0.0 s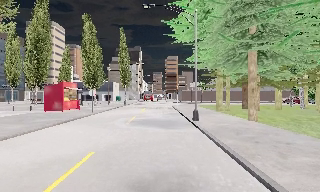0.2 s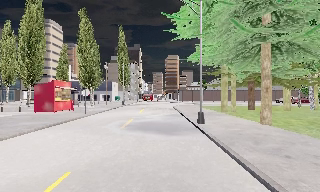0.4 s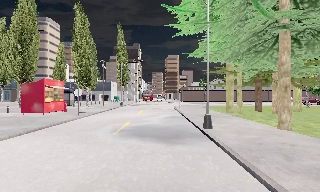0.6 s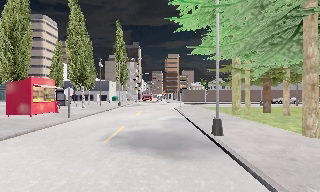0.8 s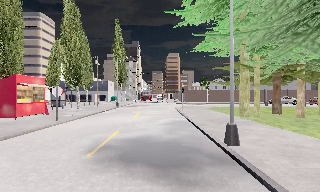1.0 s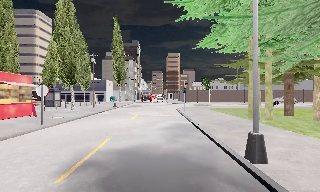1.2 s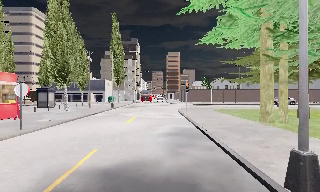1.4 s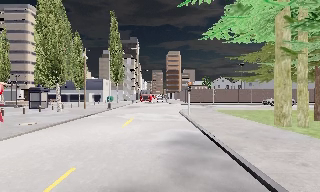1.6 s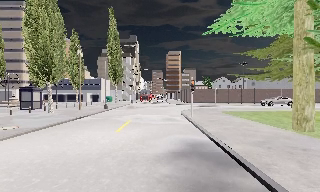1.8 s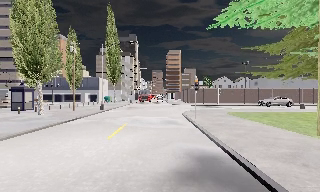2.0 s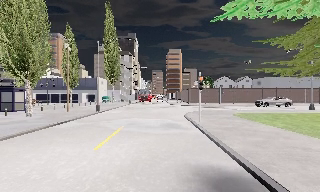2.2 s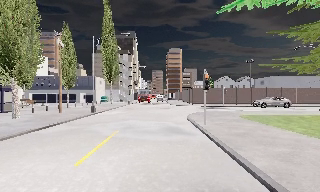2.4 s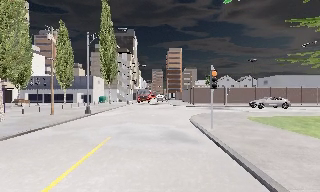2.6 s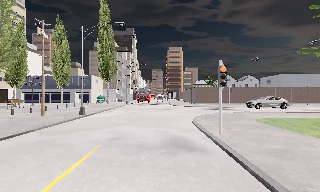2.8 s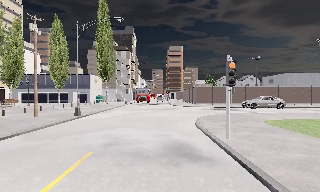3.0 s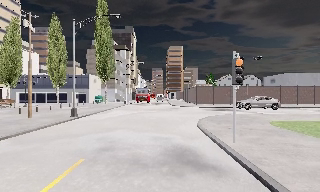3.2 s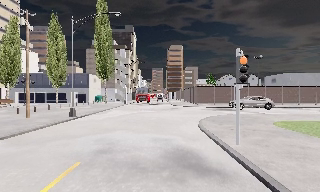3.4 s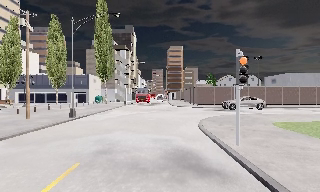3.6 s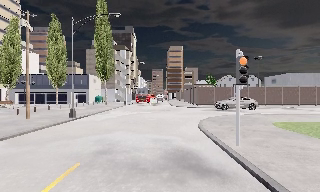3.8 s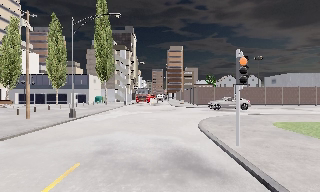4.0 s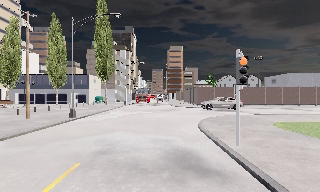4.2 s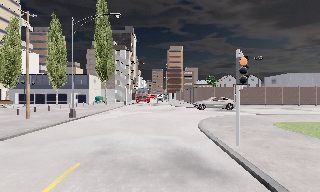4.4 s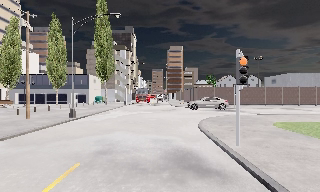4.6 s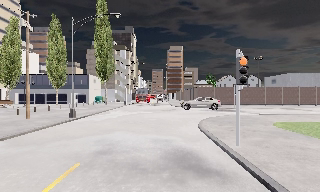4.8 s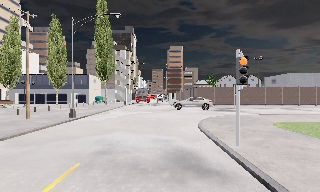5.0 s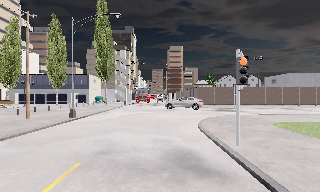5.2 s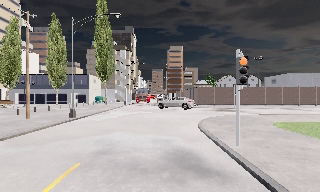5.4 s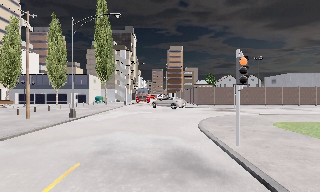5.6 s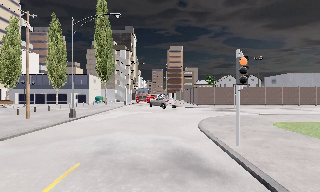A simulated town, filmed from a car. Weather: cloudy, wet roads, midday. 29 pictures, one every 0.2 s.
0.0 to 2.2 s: The camera travels forward, about 14 m, so what stands in front looms larger.
2.2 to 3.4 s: The camera travels forward, about 3.5 m, so what stands in front looms larger. It loses speed.
3.4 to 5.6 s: The camera keeps its place and its aim.
The film runs forward here.
